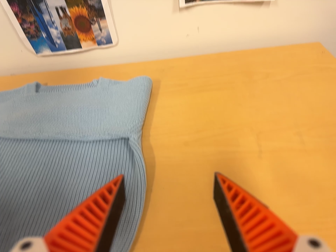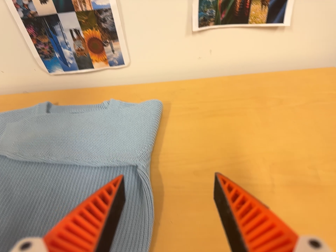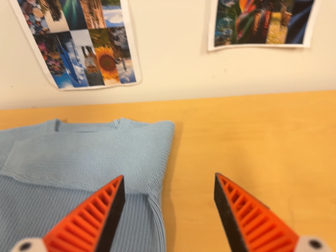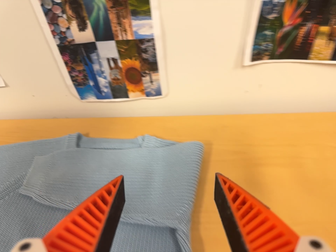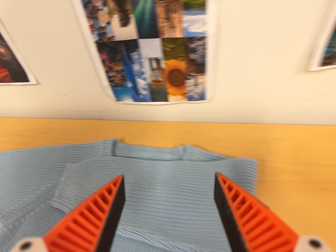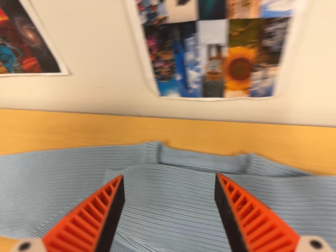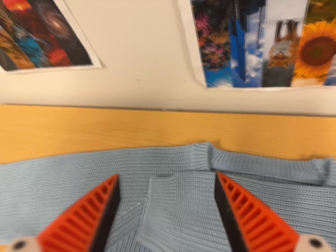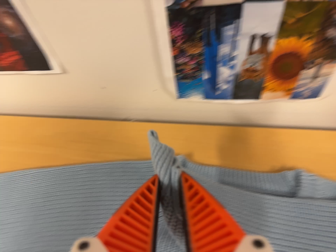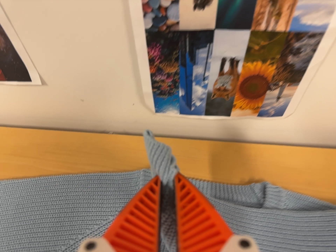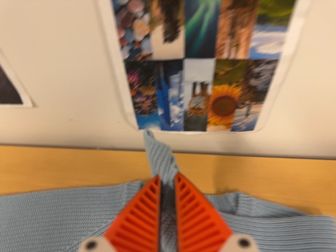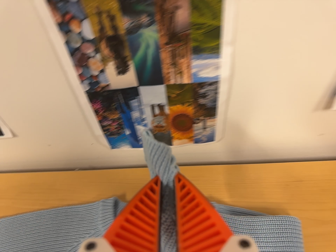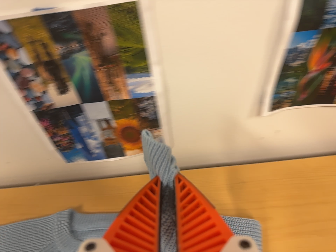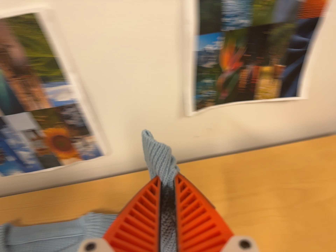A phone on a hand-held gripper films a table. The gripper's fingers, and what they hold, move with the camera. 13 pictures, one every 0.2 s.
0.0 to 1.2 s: The camera pans to its left by about 20 degrees. It travels forward, toward the top of its view and to its left, about 40 cm, so what stands in front looms larger. Its aim tips toward the bottom of its view by about 10 degrees.
1.2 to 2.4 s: The camera swings to its right by about 20 degrees, and the scene slides to the left. It travels to its right and backward, about 26 cm, so close, fixed things drift to the left. Its aim tips toward the top of its view by about 10 degrees, and the scene shifts downward. It rolls about its line of sight by about 10 degrees, and the scene rotates counterclockwise.
The film runs backward here.
